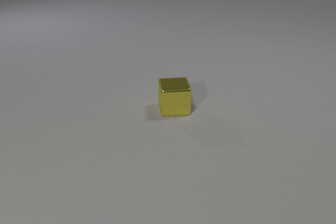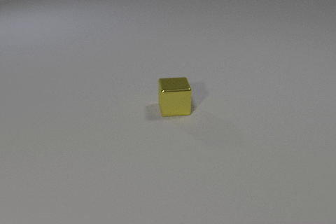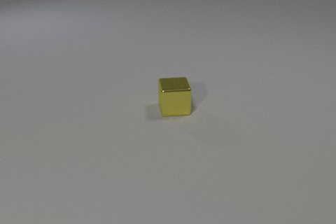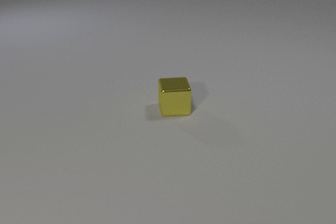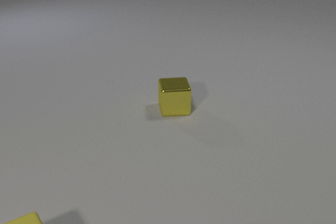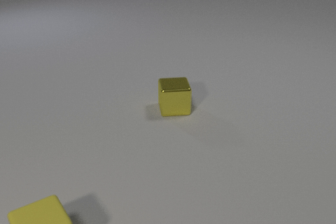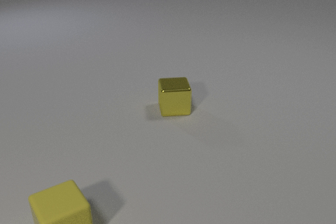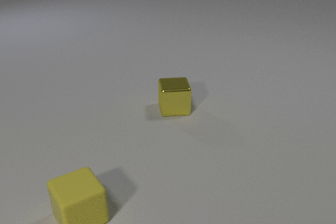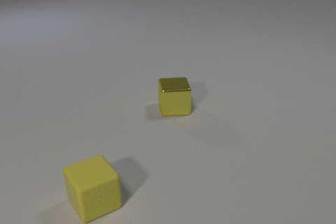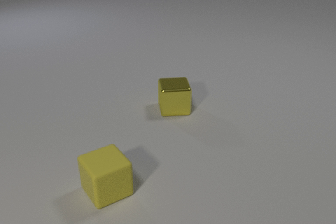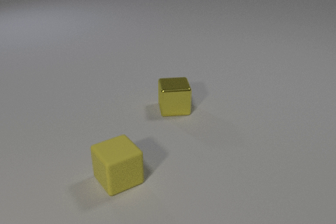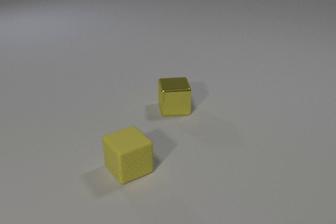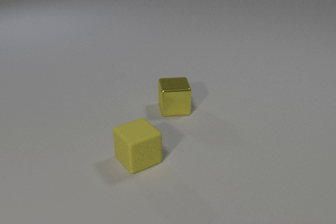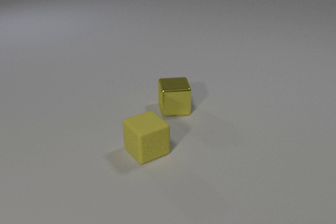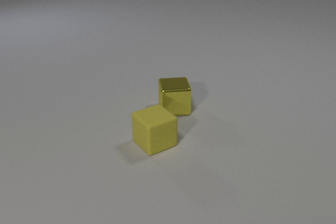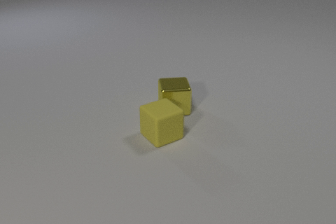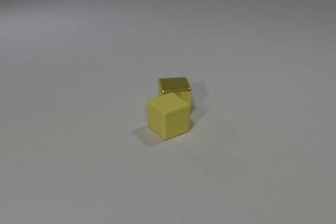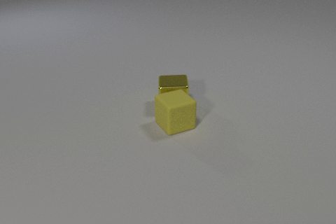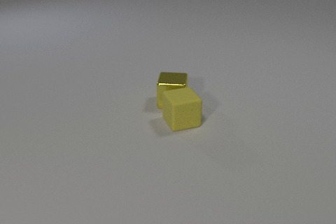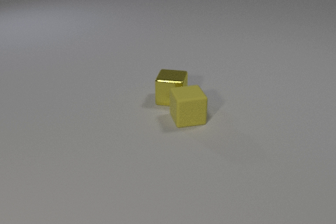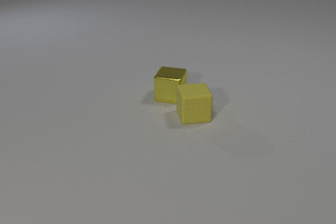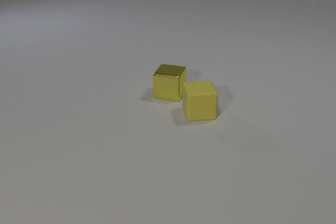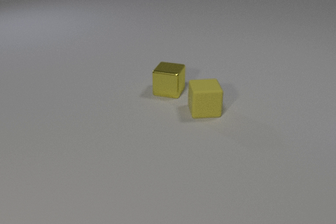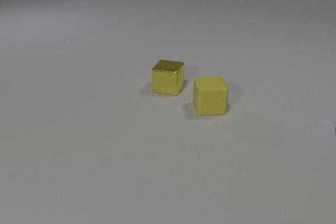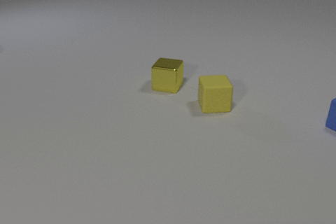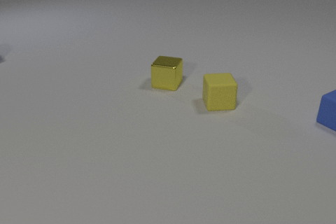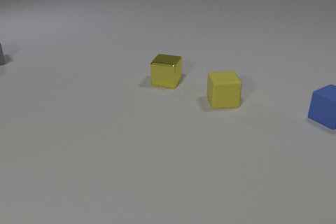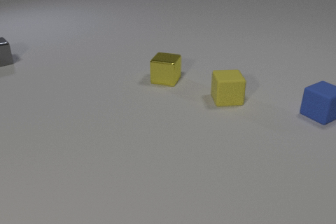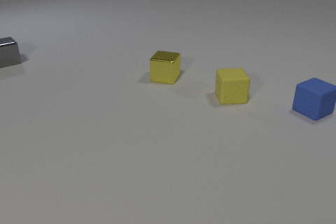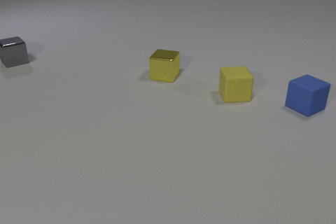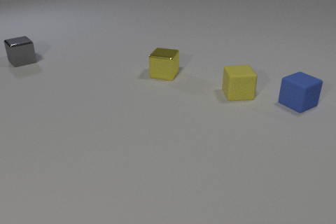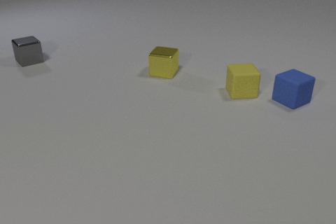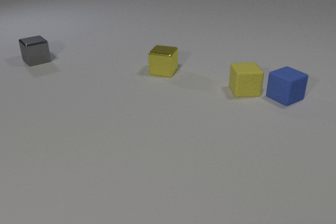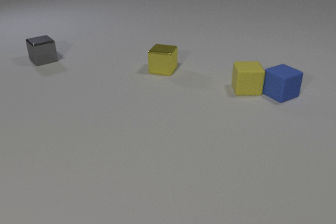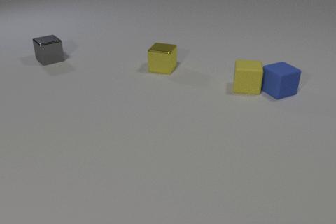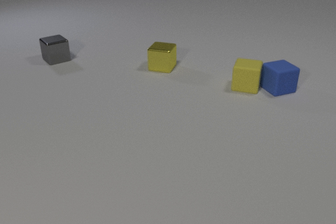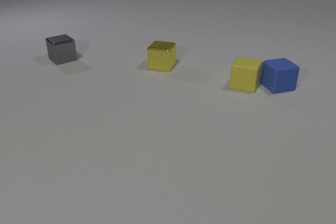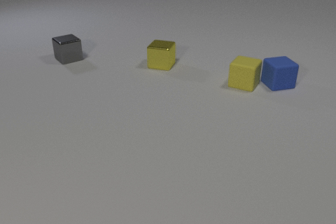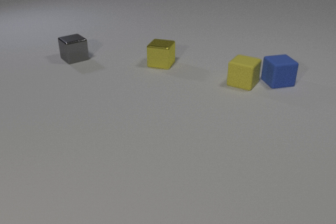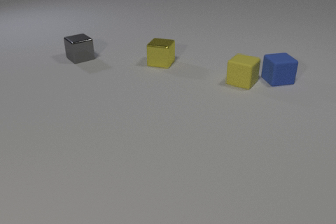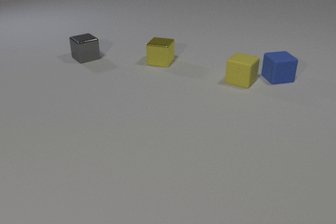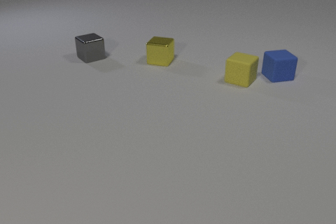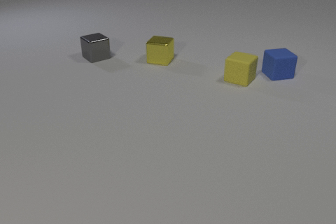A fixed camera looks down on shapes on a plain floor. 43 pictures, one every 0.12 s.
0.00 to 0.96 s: The yellow rubber cube comes in at the bottom edge, slides away from the camera and to the right.
0.96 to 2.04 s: The yellow rubber cube slides away from the camera and to the right. The yellow rubber cube and the yellow metal cube collide.
2.04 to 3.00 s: The yellow rubber cube slides away from the camera and to the right, spins clockwise seen from above by about 15 degrees, its near face sliding to the left. The yellow metal cube slides away from the camera. The blue rubber cube comes in at the right edge, slides to the left and away from the camera.
3.00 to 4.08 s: The yellow rubber cube slides away from the camera and to the right. The yellow metal cube slides away from the camera. The blue rubber cube slides to the left and away from the camera. The gray metal cube comes in at the left edge, slides to the right. The yellow rubber cube and the blue rubber cube collide.
4.08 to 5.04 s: The yellow rubber cube slides away from the camera, spins clockwise seen from above by about 30 degrees, its near face sliding to the left. The yellow metal cube slides away from the camera. The blue rubber cube slides away from the camera. The gray metal cube slides to the right.
What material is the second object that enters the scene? rubber.
What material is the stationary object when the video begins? metal.
How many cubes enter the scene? 3.
